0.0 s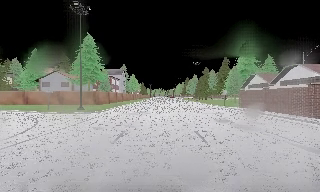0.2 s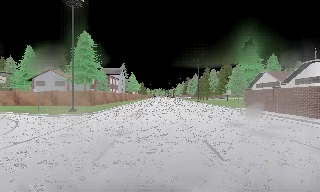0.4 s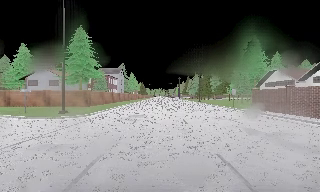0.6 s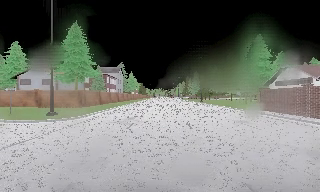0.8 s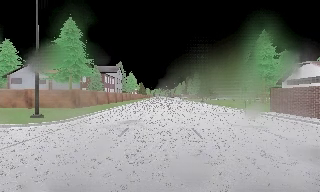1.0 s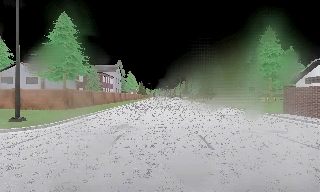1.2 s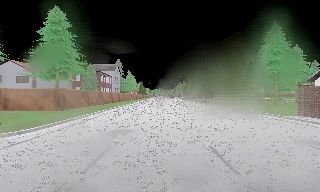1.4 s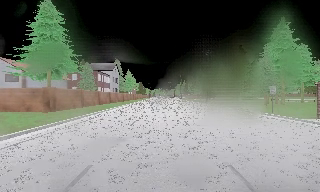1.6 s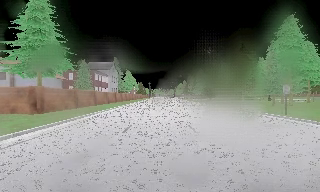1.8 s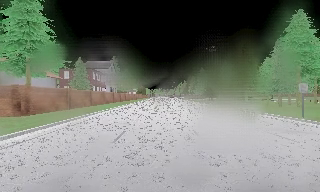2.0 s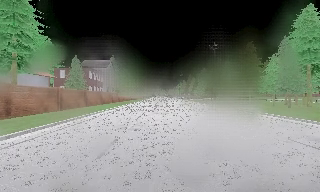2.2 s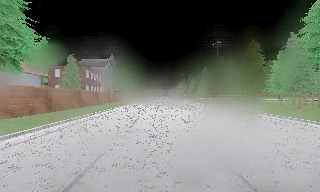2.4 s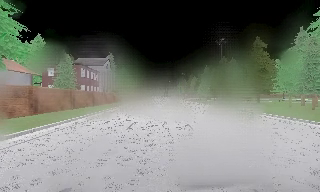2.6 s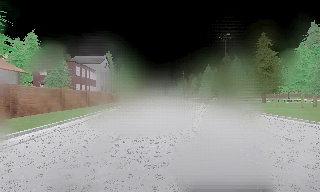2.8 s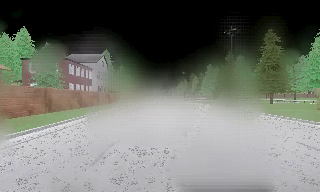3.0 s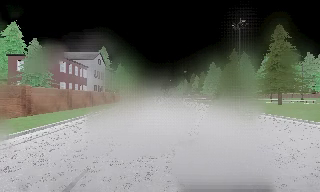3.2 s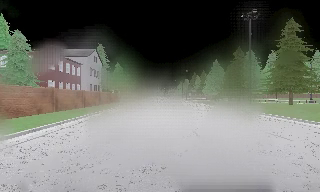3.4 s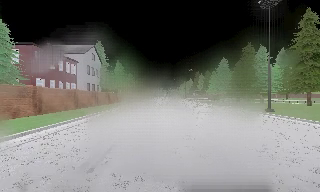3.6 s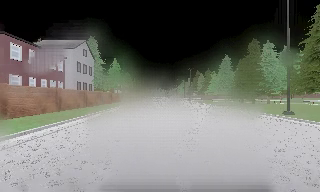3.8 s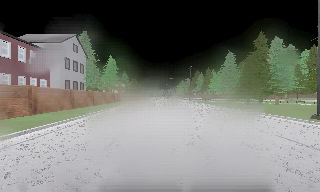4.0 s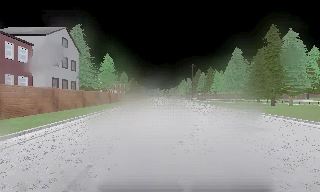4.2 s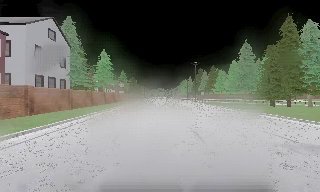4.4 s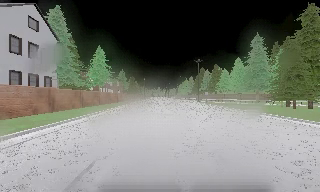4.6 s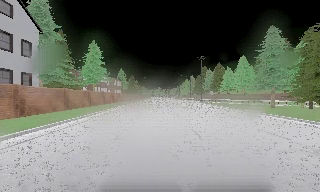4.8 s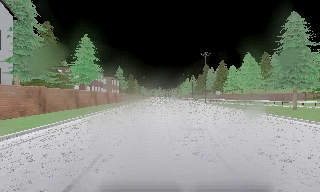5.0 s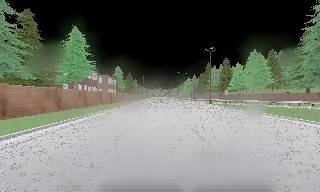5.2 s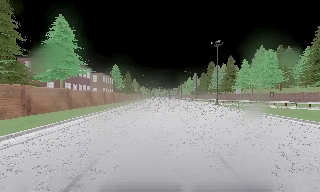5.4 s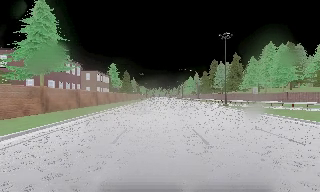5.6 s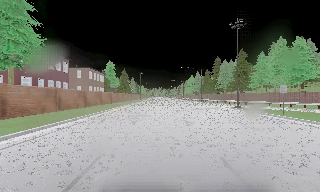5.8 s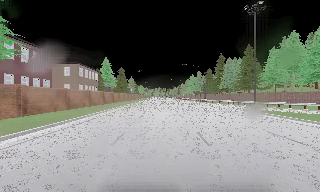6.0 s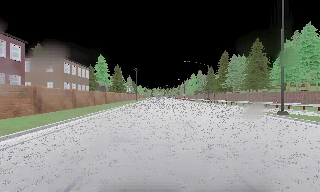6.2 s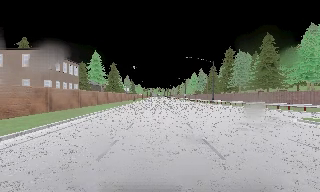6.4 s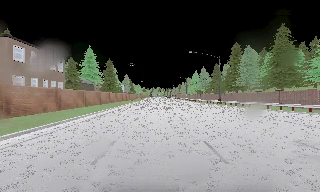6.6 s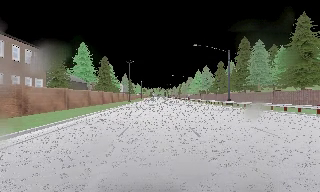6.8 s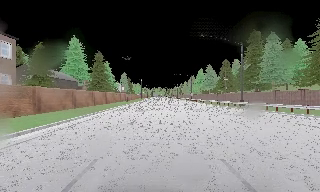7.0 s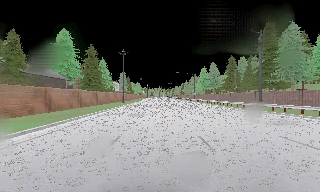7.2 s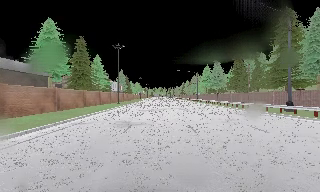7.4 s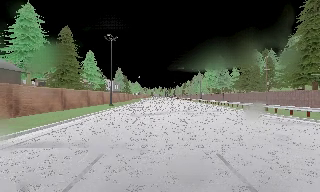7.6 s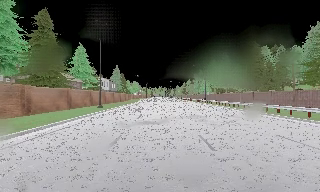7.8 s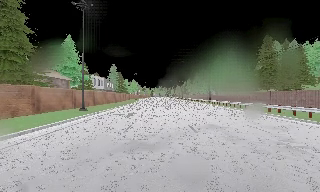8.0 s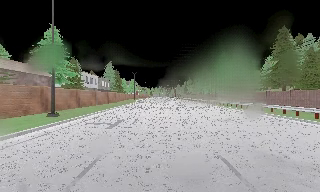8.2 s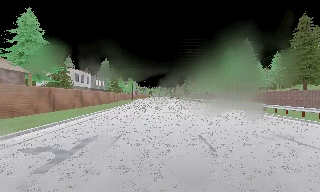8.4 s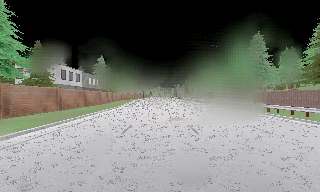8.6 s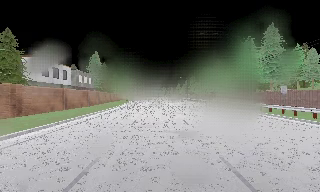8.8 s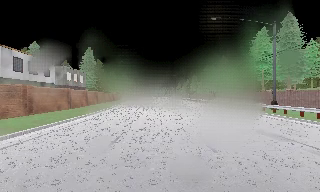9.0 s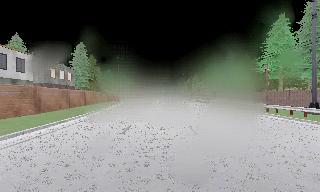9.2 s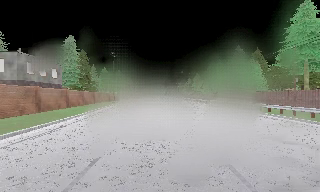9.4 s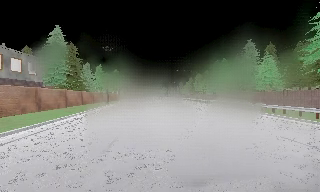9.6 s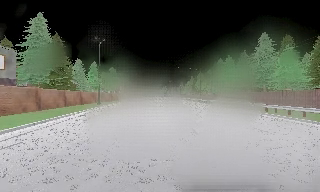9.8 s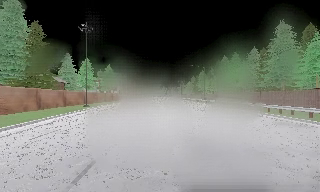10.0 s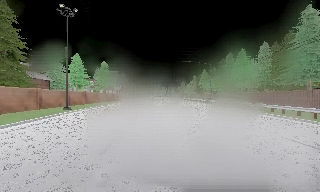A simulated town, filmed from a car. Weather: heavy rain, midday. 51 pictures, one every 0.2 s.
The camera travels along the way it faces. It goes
forward.
0.0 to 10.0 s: The camera travels forward, about 175 m, so what stands in front looms larger. It gains speed.
The film runs forward here.
